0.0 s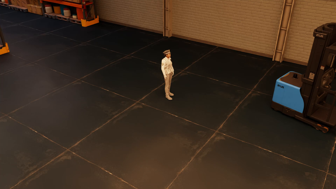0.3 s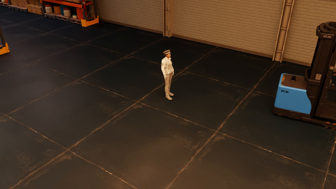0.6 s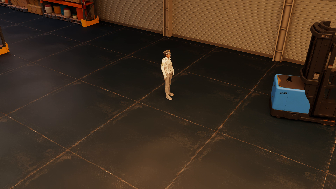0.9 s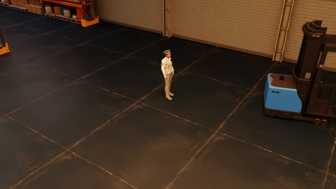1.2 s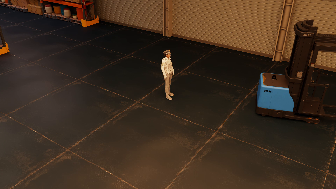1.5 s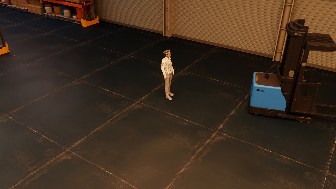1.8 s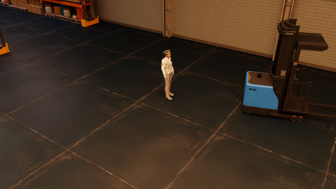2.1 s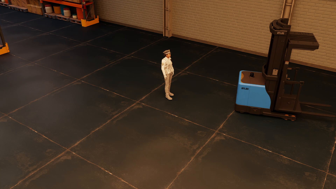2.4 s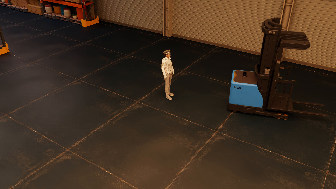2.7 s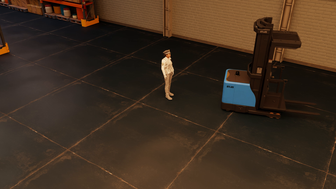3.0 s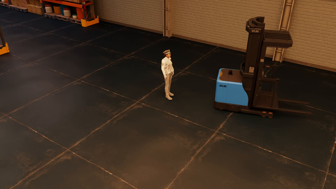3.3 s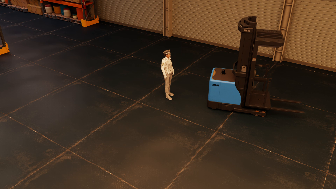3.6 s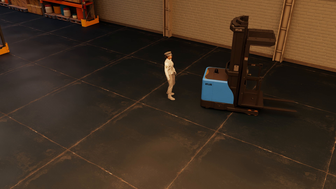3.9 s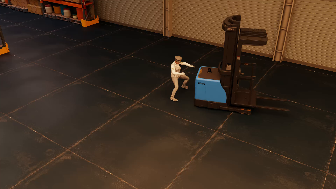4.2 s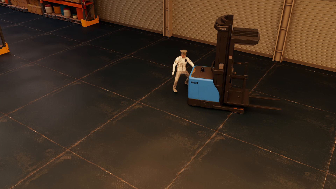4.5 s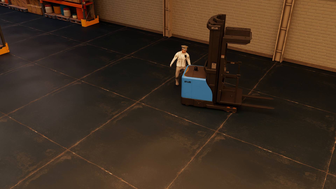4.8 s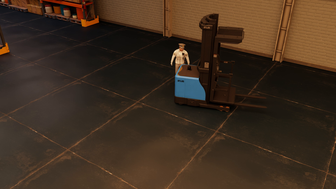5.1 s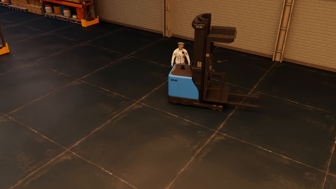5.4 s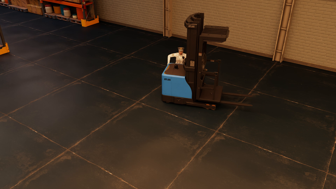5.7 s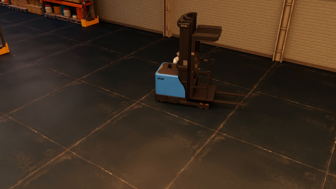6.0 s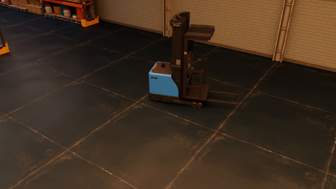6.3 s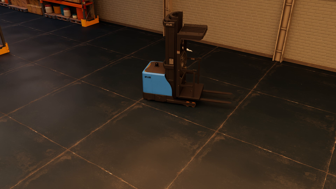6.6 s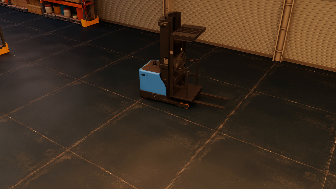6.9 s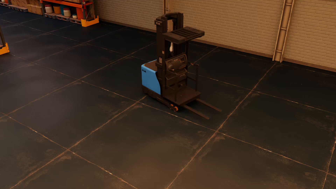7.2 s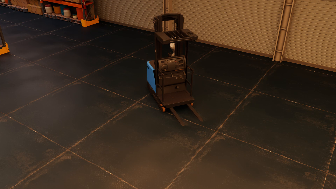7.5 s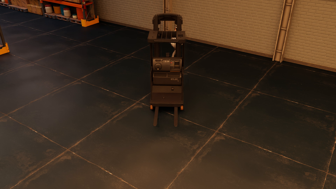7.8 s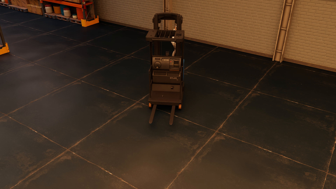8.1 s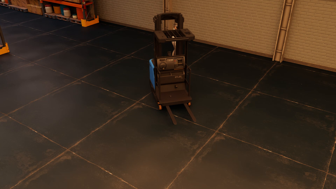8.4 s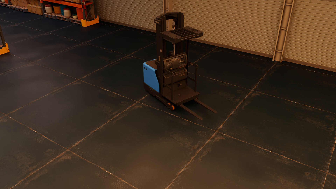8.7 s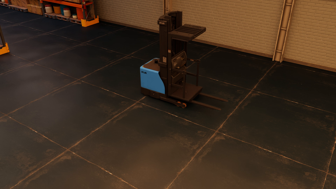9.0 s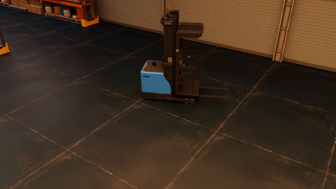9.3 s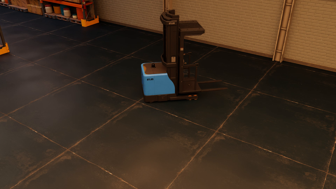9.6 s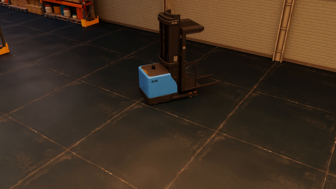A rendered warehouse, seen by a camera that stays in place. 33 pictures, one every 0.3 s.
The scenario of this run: Near miss between a forklift and a person.
